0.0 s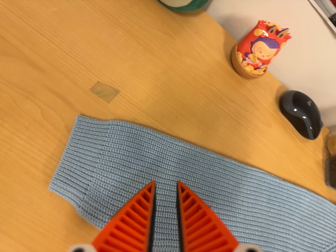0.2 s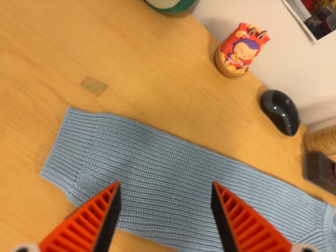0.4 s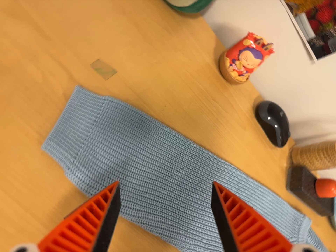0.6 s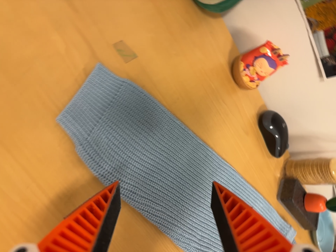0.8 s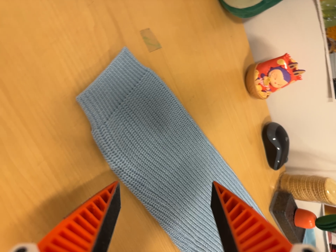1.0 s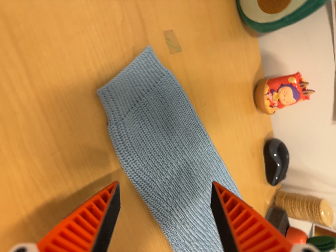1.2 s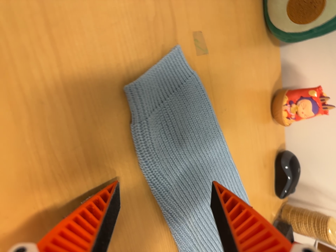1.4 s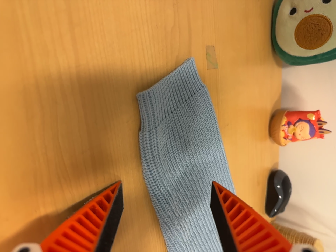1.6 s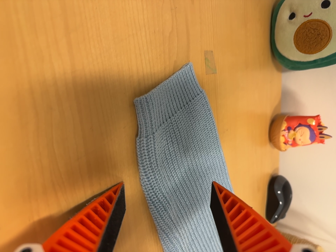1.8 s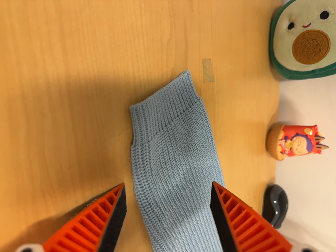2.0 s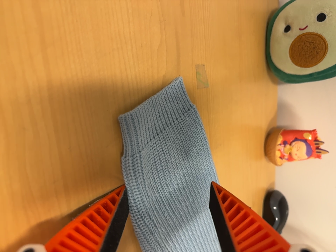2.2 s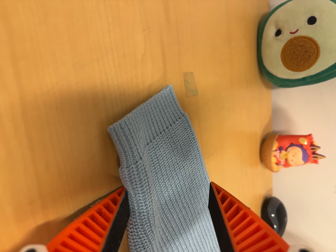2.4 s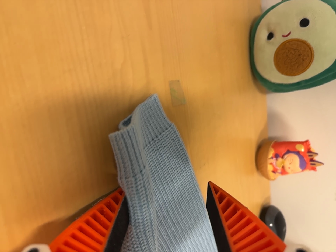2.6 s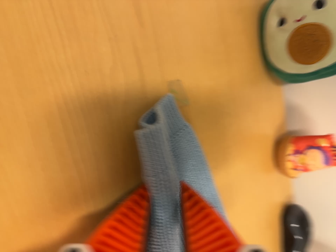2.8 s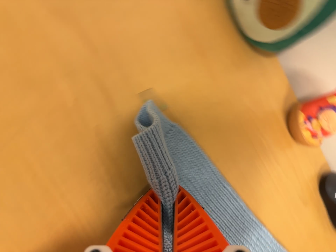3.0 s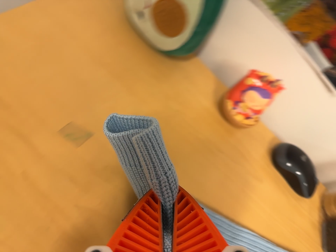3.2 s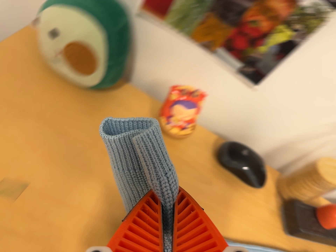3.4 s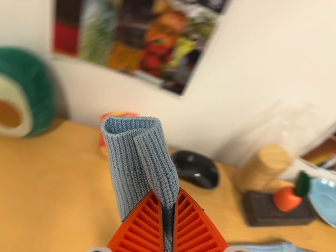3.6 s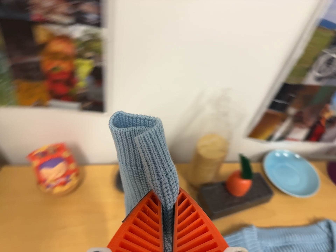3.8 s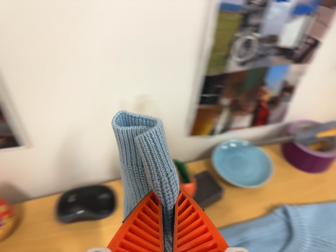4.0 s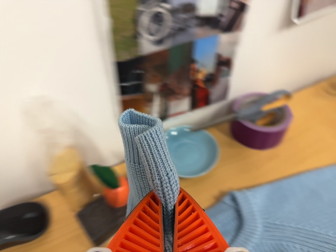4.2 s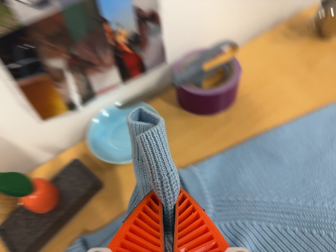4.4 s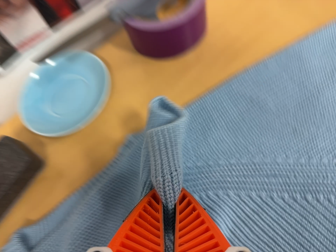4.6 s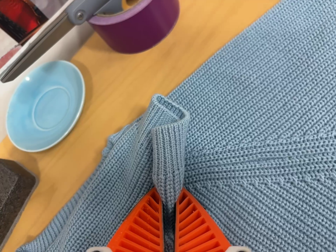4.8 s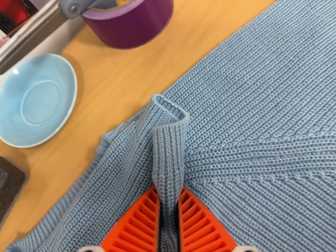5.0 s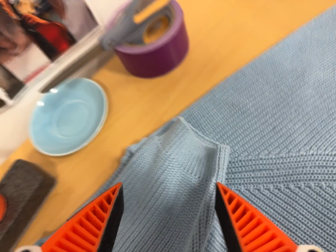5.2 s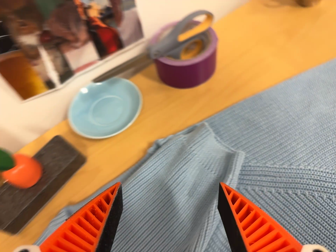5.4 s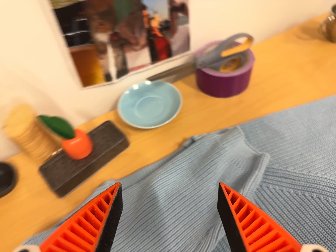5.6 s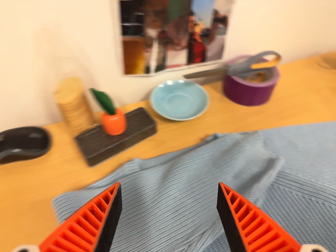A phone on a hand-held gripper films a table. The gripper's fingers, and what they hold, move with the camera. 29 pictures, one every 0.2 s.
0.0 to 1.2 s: The camera pans to its right by about 15 degrees. It travels to its left, about 14 cm. It rolls about its line of sight by about 35 degrees, and the scene rotates clockwise.
1.2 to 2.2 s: The camera shifts only a little, or ends up much as it began.
2.2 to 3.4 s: The camera travels to its right, about 30 cm, so close, fixed things drift to the left. Its aim tips toward the top of its view by about 10 degrees, and the scene shifts downward. It rolls about its line of sight by about 65 degrees, and the scene rotates counterclockwise.
3.4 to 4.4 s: The camera pans to its right by about 10 degrees. It travels to its right and forward, about 50 cm, so close, fixed things drift to the left. Its aim tips toward the bottom of its view by about 25 degrees, and the scene shifts upward. It rolls about its line of sight by about 50 degrees, and the scene rotates counterclockwise.
4.4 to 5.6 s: The camera travels backward, to its left and toward the bottom of its view, about 22 cm, so what stands in front gets smaller. Its aim tips toward the top of its view by about 15 degrees. It rolls about its line of sight by about 20 degrees, and the scene rotates clockwise.
The film runs forward here.
